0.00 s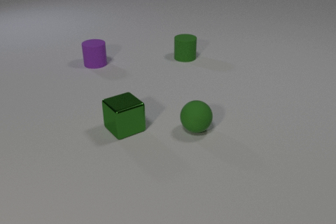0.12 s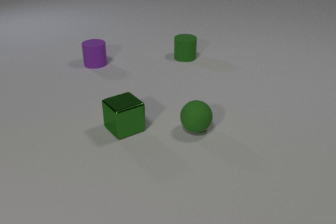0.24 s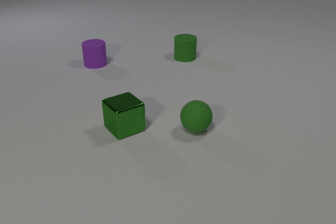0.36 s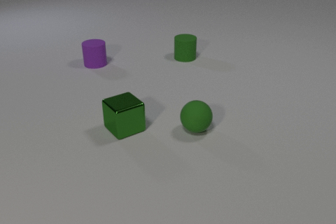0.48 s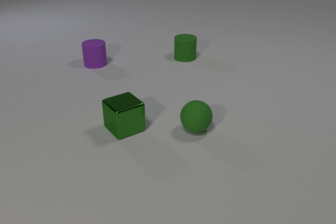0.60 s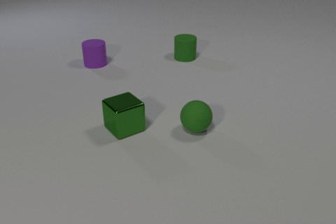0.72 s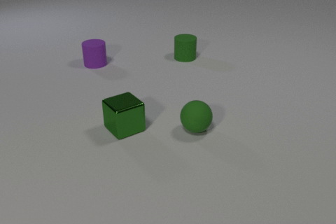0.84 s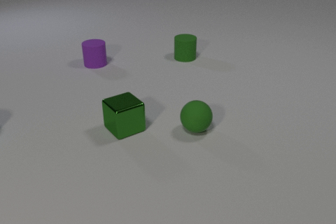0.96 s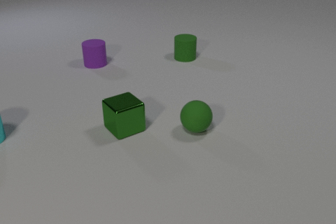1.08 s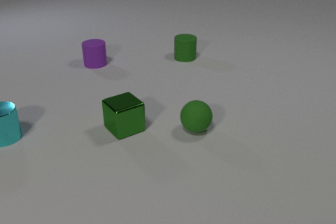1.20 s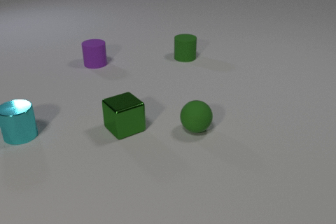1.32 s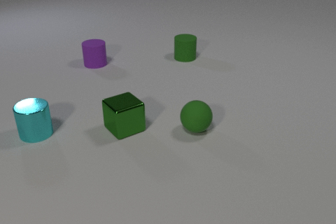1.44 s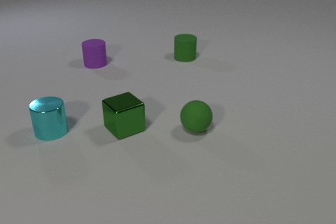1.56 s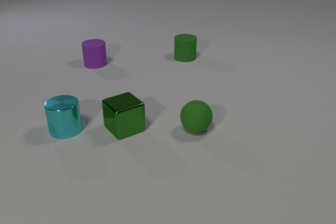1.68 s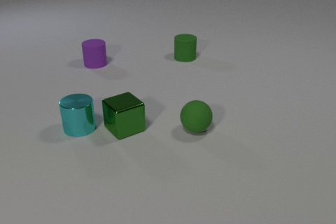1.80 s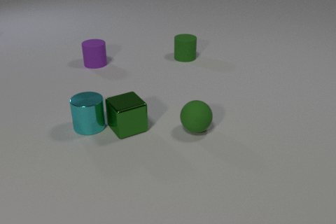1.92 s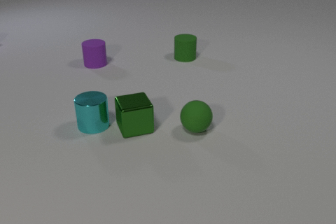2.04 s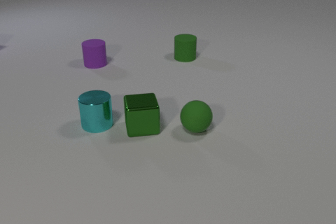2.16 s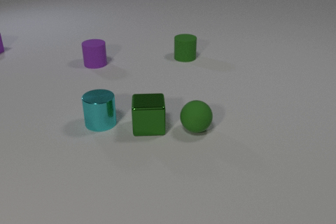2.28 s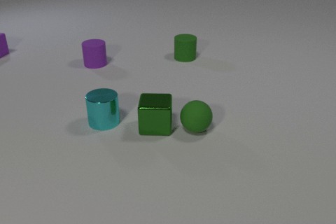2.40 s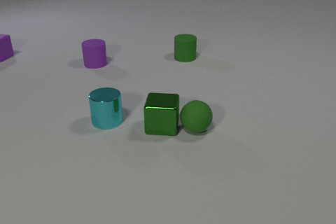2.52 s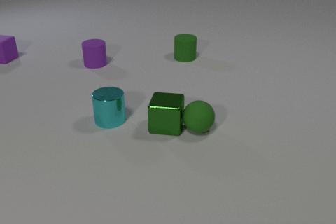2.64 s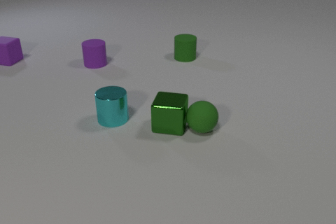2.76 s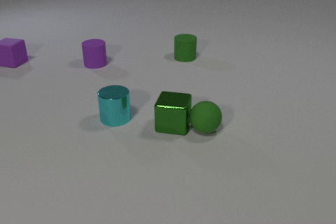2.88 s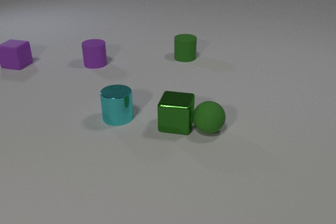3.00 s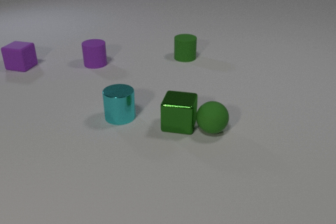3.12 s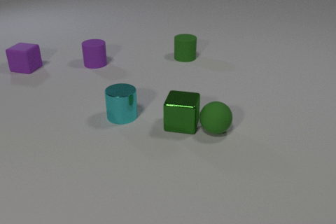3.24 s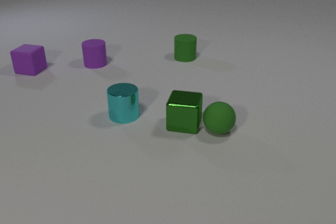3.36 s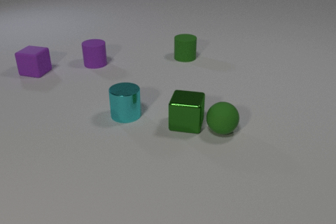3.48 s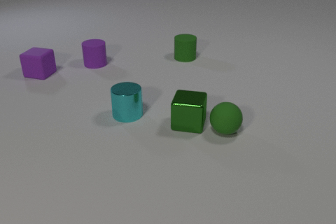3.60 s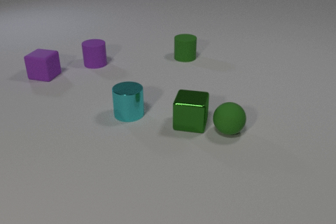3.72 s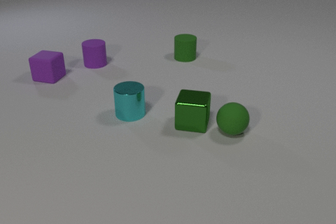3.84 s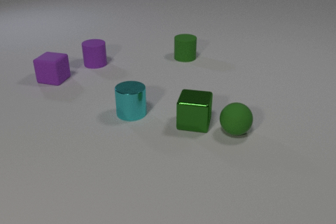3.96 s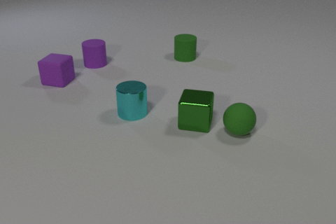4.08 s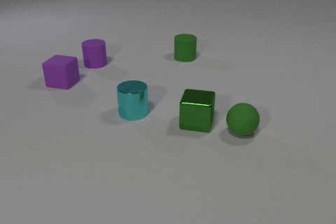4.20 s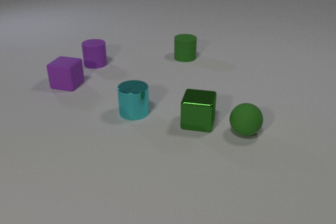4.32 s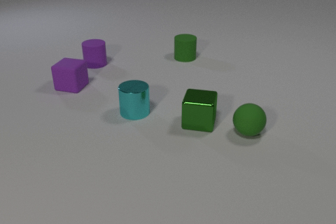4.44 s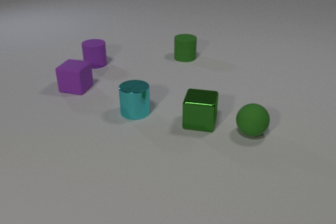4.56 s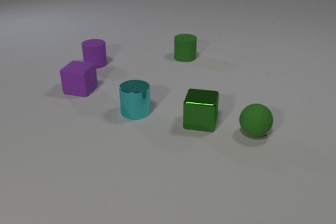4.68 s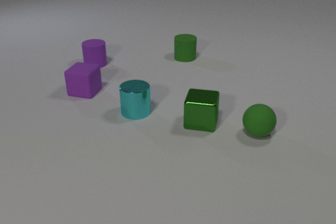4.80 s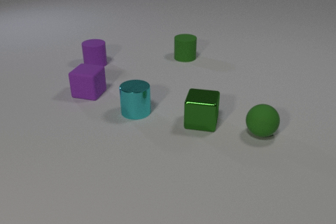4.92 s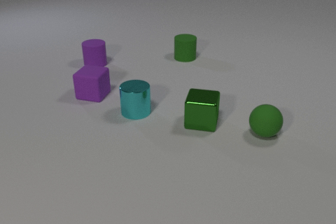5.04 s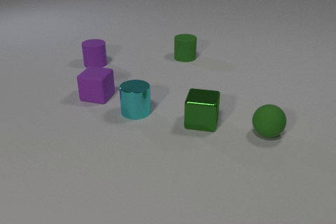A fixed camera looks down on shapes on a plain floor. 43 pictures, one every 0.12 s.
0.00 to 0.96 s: The cyan metal cylinder comes in at the left edge.
0.96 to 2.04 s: The cyan metal cylinder slides to the right. The green metal cube slides to the right, spins clockwise seen from above by about 30 degrees, its near face sliding to the left. The cyan metal cylinder and the green metal cube collide.
2.04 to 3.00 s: The cyan metal cylinder slides to the right and away from the camera. The green metal cube slides to the right, spins so that its near face slides to the left, clockwise seen from above. The purple rubber cube comes in at the left edge, slides toward the camera and to the right. The green rubber sphere rolls to the right. The green metal cube and the green rubber sphere collide.
3.00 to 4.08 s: The cyan metal cylinder slides to the right and away from the camera. The green metal cube slides to the right. The purple rubber cube slides toward the camera and to the right. The green rubber sphere rolls to the right.
4.08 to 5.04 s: The purple rubber cube slides toward the camera and to the right. The green rubber sphere rolls to the right.
What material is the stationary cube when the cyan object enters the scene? metal.
What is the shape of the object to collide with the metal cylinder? cube.
What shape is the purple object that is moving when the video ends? cube.
